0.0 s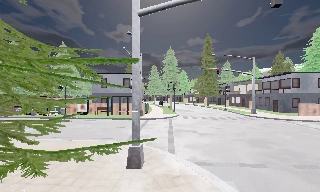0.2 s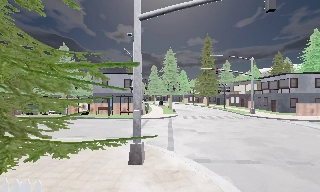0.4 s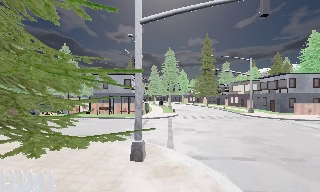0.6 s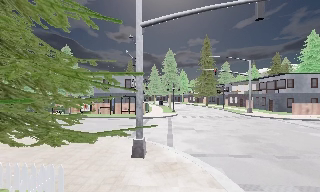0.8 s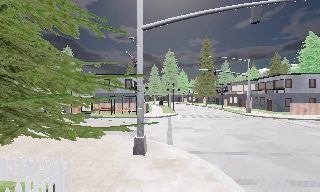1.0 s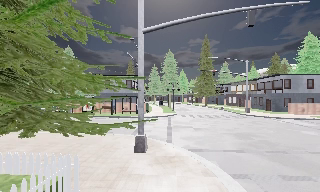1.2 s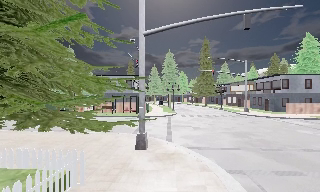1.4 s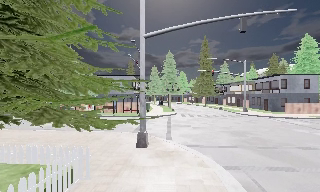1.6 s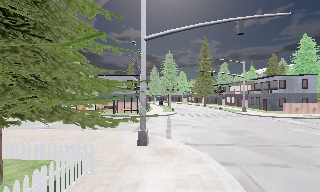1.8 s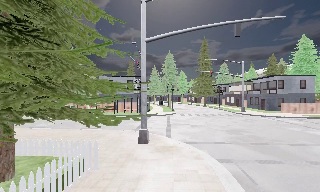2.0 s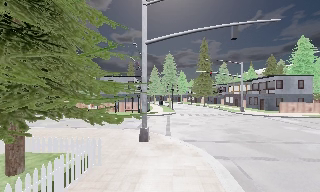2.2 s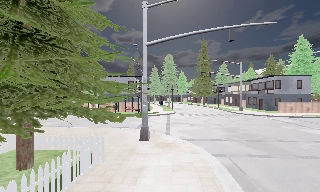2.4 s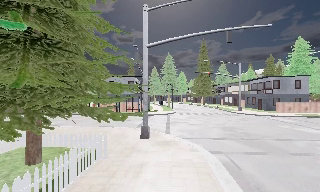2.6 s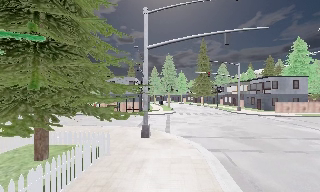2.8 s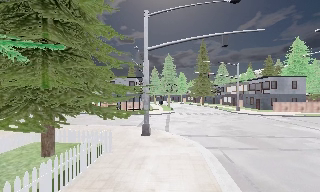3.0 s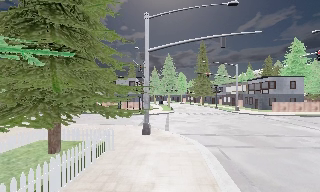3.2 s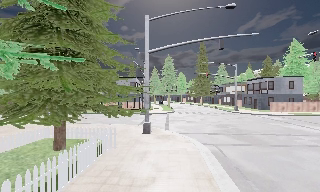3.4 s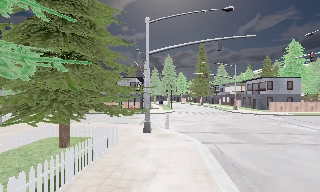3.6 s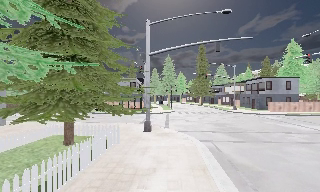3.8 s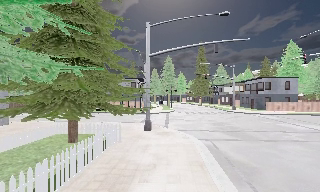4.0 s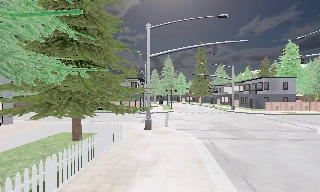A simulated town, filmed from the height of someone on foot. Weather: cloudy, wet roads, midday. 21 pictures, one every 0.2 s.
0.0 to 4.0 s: The camera travels backward, about 6 m, so what stands in front gets smaller.
The film runs backward here.
